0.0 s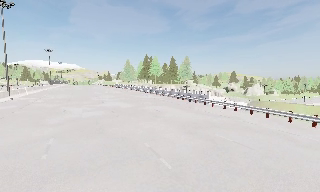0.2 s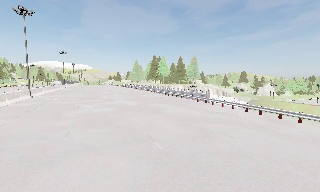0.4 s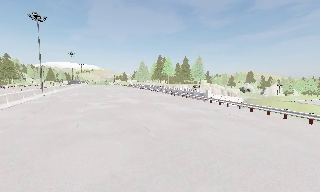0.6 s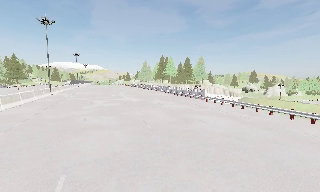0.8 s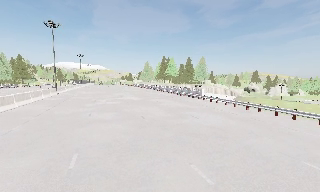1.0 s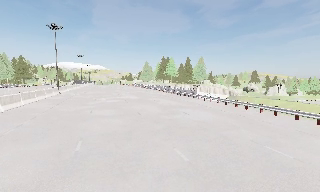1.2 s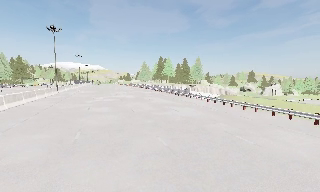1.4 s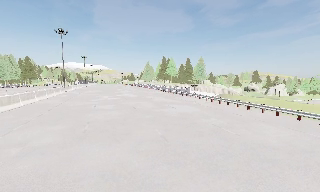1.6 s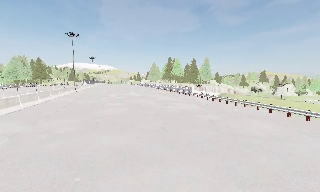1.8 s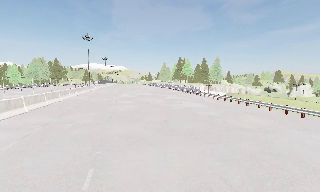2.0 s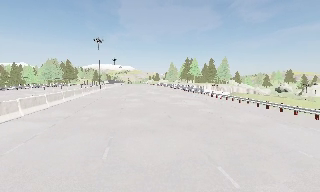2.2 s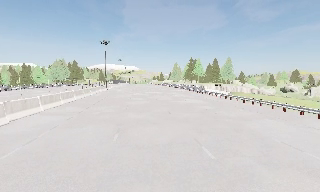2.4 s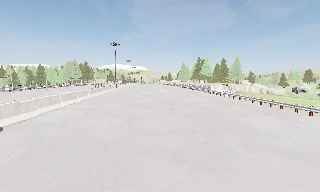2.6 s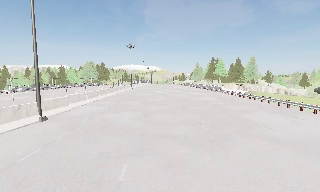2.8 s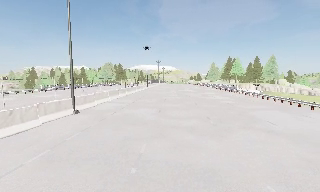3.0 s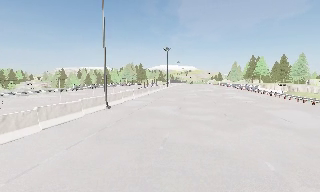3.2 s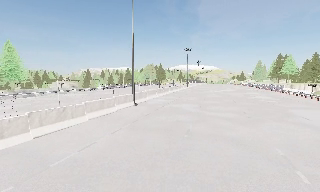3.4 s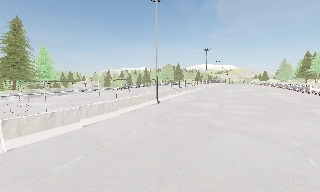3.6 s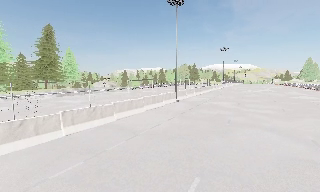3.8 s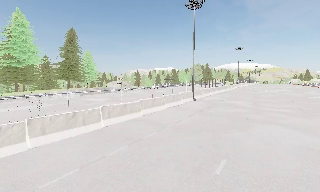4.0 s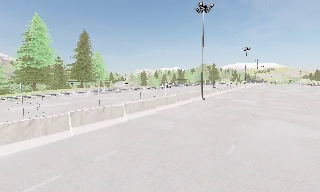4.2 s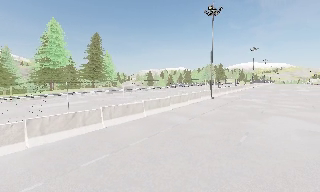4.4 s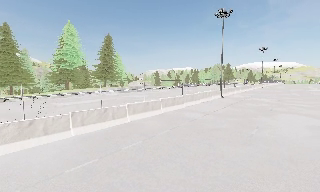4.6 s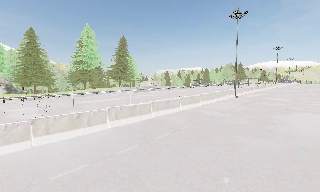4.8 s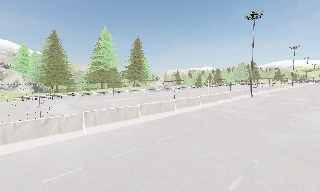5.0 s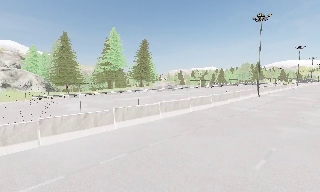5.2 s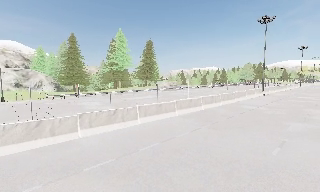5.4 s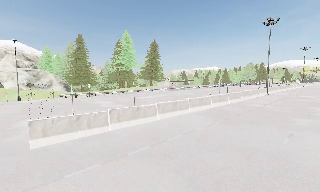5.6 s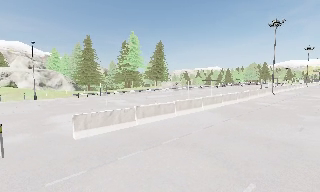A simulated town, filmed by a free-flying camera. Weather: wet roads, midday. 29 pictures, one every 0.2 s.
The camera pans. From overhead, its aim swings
counterclockwise.
The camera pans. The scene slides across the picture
to the right.
0.0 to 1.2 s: The camera travels backward, about 8 m, so what stands in front gets smaller.
1.2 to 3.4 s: The camera swings to its left by about 45 degrees, and the scene slides to the right. It travels backward, about 16 m.
3.4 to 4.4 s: The scene slides to the right, as the camera pans about 15 degrees to its left. It travels backward and to its left, about 7 m, so what stands in front gets smaller.
4.4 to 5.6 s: The camera travels to its left and backward, about 9 m, so close, fixed things drift to the right.
The film runs backward here.
